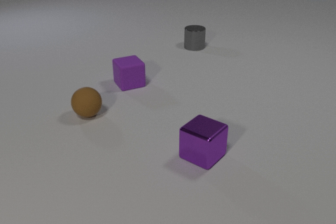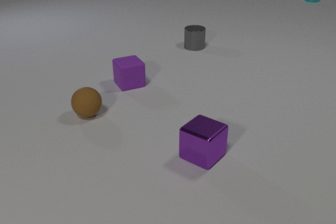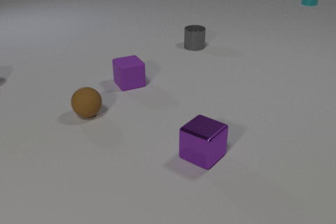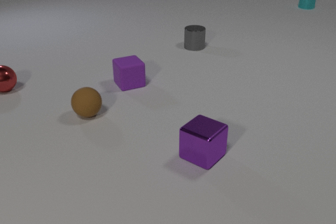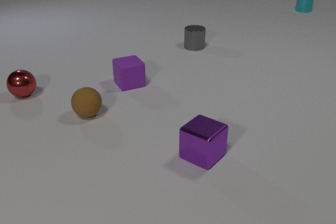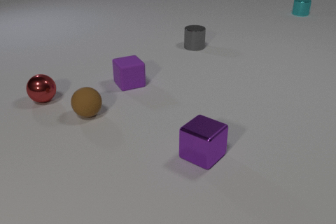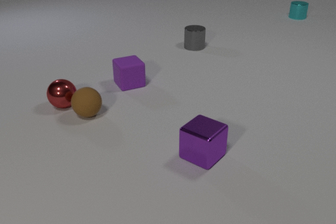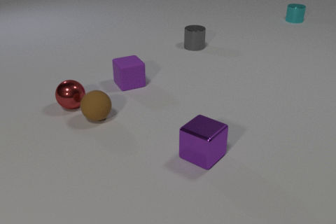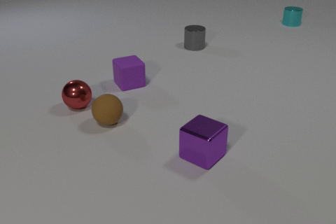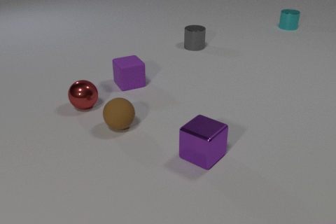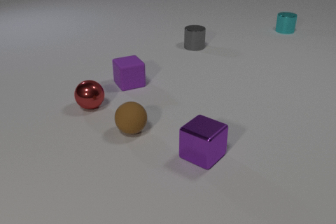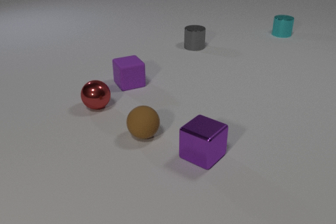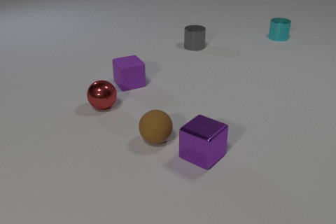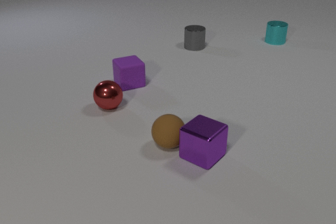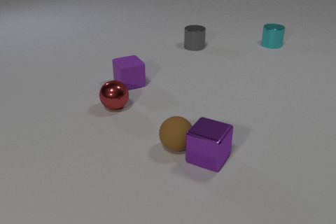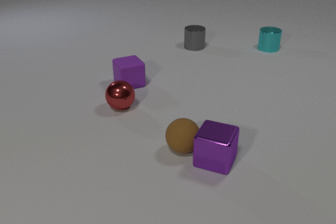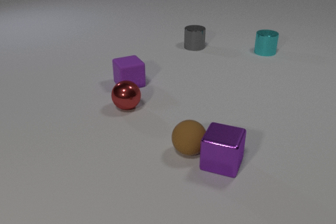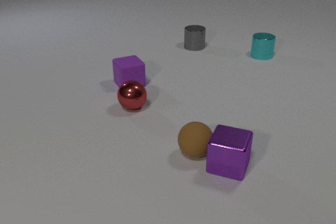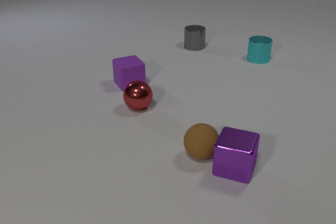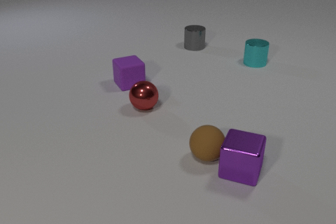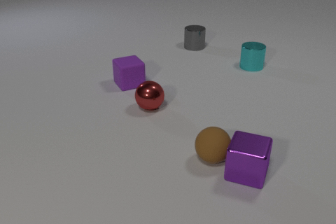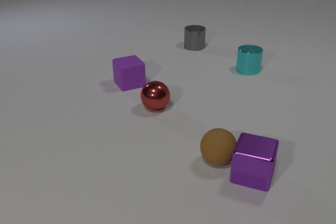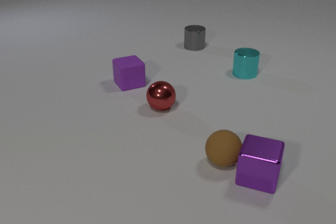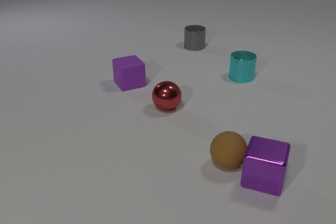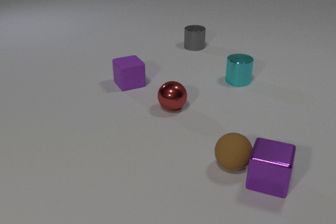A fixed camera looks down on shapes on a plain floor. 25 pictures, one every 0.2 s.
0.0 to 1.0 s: The red metal sphere comes in at the left edge, rolls toward the camera and to the right. The cyan metal cylinder slides toward the camera.
1.0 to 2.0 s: The red metal sphere rolls to the right and toward the camera. The brown rubber sphere rolls to the right and toward the camera. The cyan metal cylinder slides toward the camera. The red metal sphere and the brown rubber sphere collide.
2.0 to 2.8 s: The red metal sphere rolls to the right. The brown rubber sphere rolls to the right and toward the camera. The cyan metal cylinder slides toward the camera. The brown rubber sphere and the purple metal cube collide.
2.8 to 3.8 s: The red metal sphere rolls to the right. The brown rubber sphere rolls to the right and toward the camera. The purple metal cube slides to the right and toward the camera. The cyan metal cylinder slides toward the camera.
3.8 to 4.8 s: The red metal sphere rolls to the right. The brown rubber sphere rolls to the right and toward the camera. The purple metal cube slides to the right. The cyan metal cylinder slides toward the camera.
Are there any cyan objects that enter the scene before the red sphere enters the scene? no.
How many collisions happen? 2.
What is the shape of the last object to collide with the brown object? cube.
